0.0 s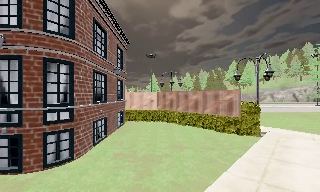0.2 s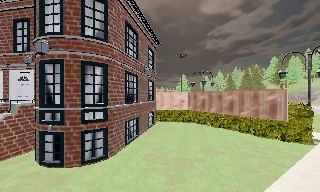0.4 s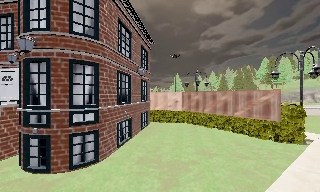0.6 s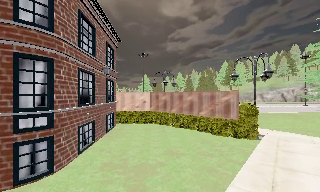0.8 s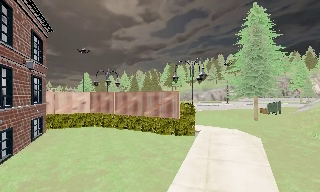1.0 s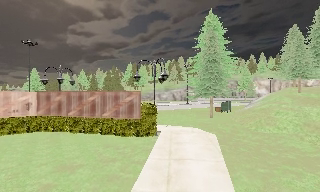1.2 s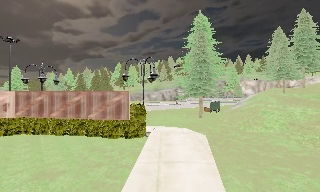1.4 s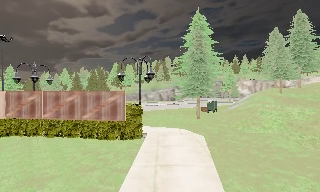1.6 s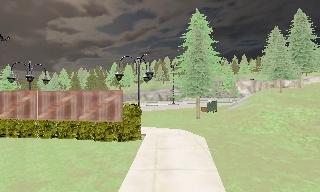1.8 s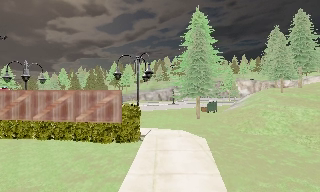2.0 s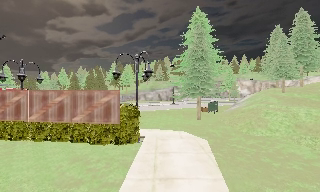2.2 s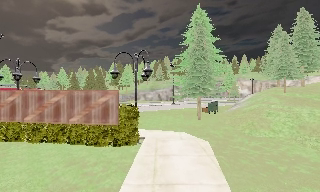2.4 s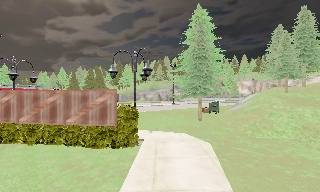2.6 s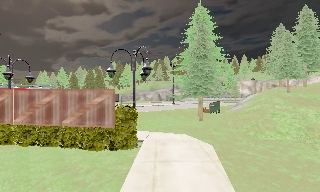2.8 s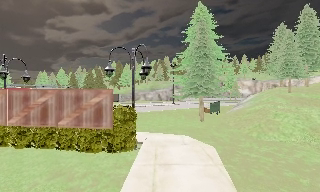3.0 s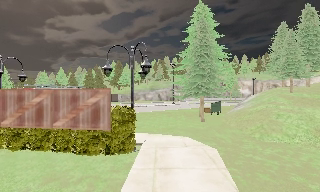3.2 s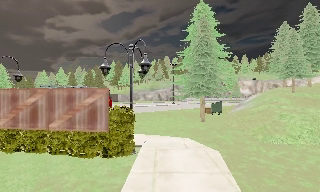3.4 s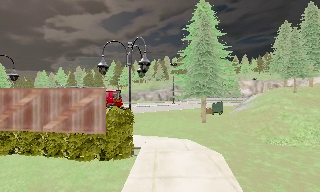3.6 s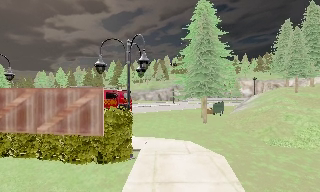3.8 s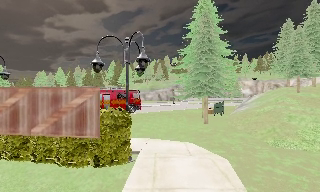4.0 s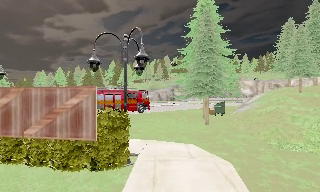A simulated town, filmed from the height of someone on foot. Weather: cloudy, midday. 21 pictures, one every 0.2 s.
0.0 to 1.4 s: The camera swings to its right by about 40 degrees, and the scene slides to the left. It travels forward, about 1.5 m.
1.4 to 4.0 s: The camera travels forward, about 3.5 m, so what stands in front looms larger.
The film runs forward here.
